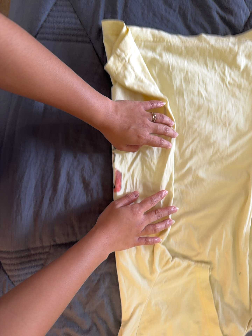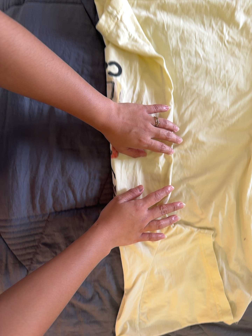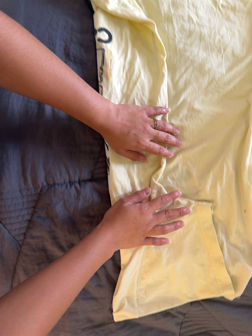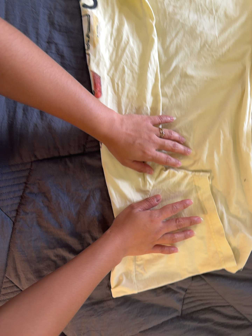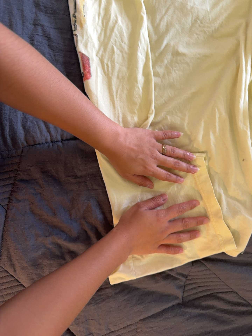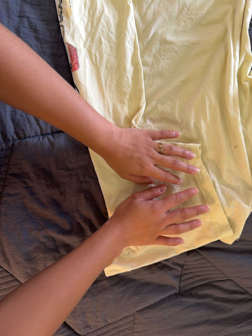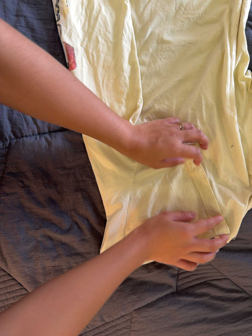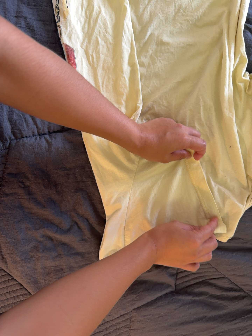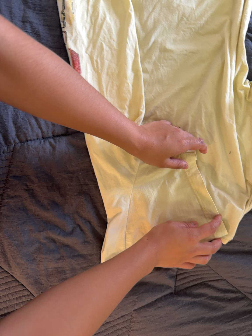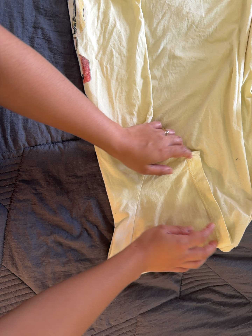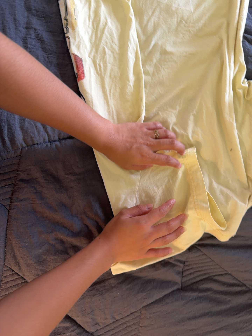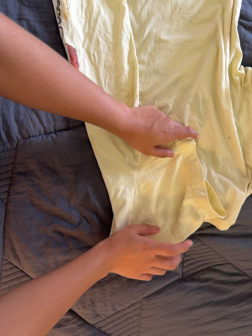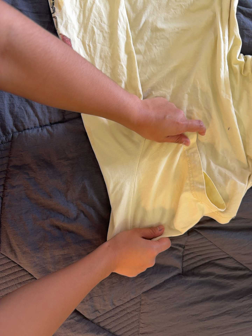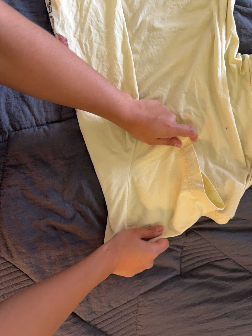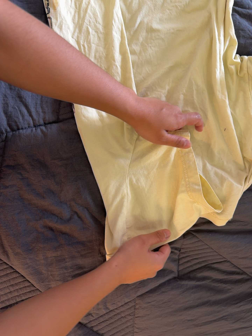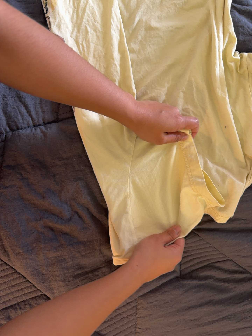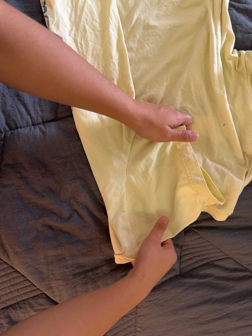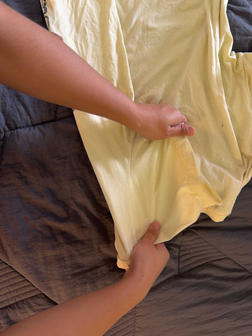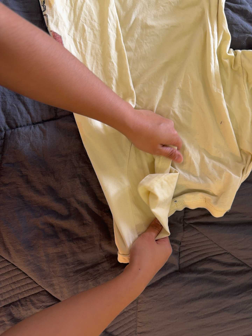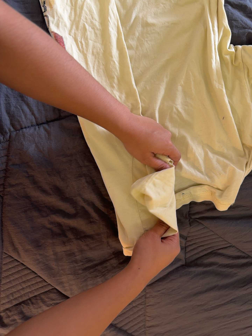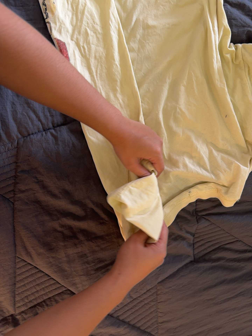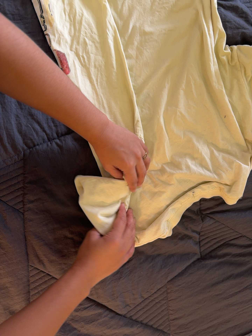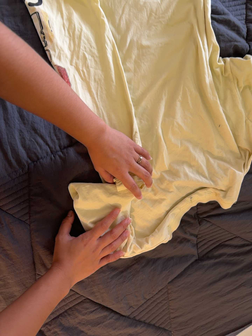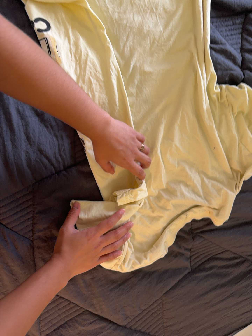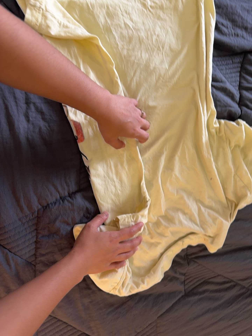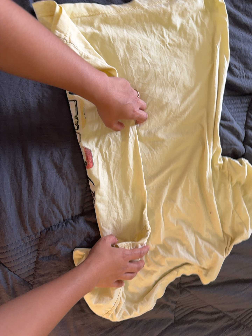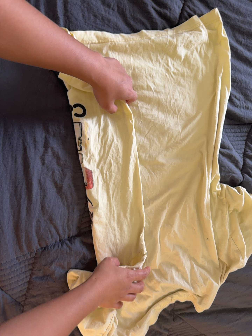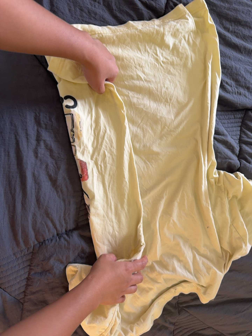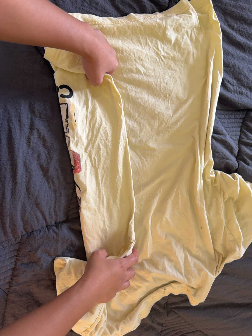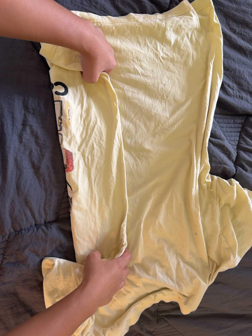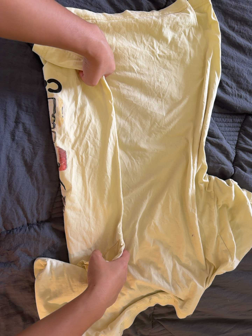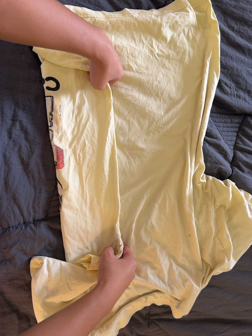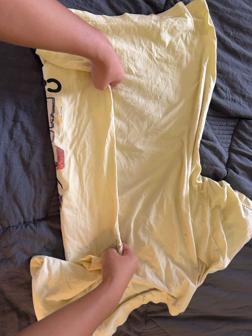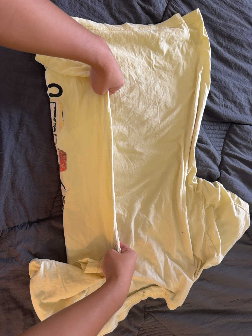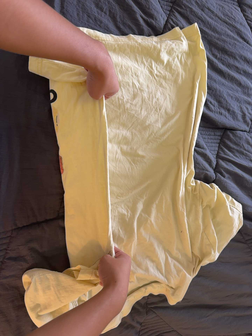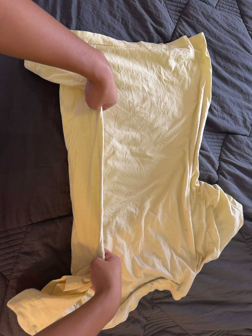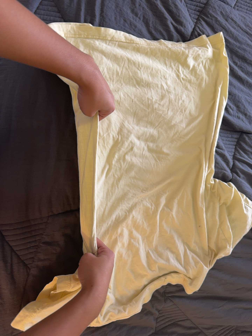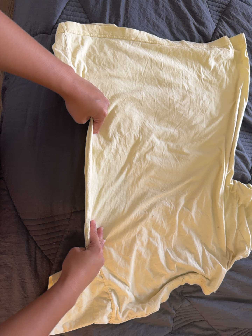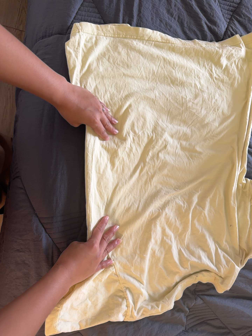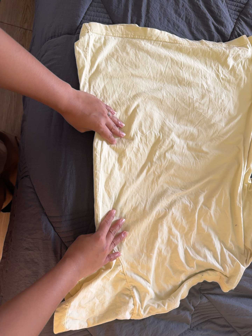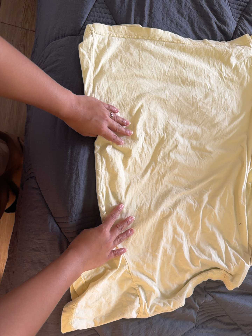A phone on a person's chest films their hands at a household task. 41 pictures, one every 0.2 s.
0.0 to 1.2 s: The camera travels toward the bottom of its view and to its right, about 20 cm, so close, fixed things drift upward. It rolls about its line of sight by about 10 degrees, and the scene rotates counterclockwise.
1.2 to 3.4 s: The camera shifts only a little, or ends up much as it began.
3.4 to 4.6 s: The camera travels toward the top of its view, to its left and backward, about 14 cm. It rolls about its line of sight by about 10 degrees, and the scene rotates counterclockwise.
4.6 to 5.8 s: The camera travels toward the top of its view, about 6 cm, so close, fixed things drift downward. Its aim tips toward the top of its view by about 10 degrees, and the scene shifts downward. It rolls about its line of sight by about 15 degrees, and the scene rotates clockwise.
5.8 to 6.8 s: The camera travels to its left and backward, about 7 cm.
6.8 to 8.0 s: The camera travels to its left, about 16 cm, so close, fixed things drift to the right.
The film runs backward here.
